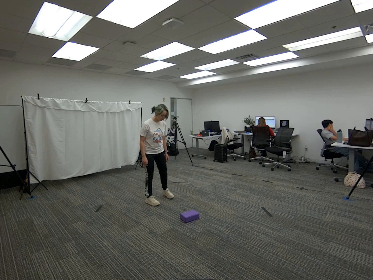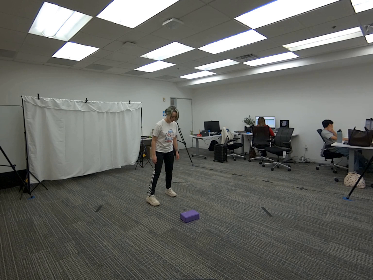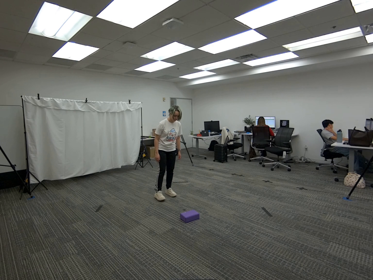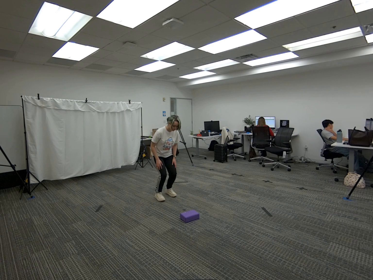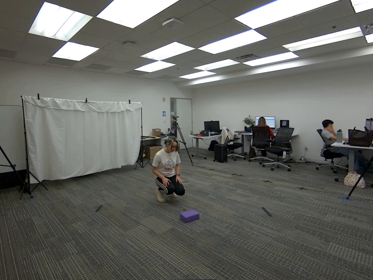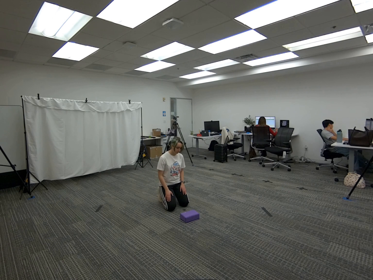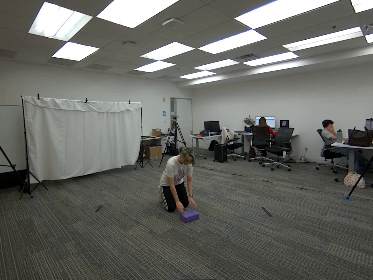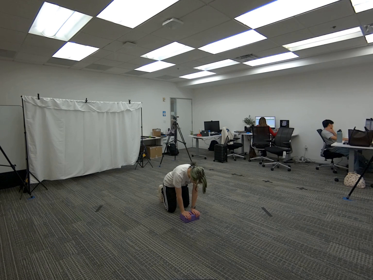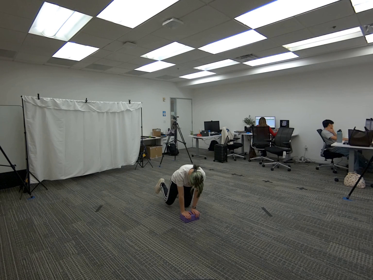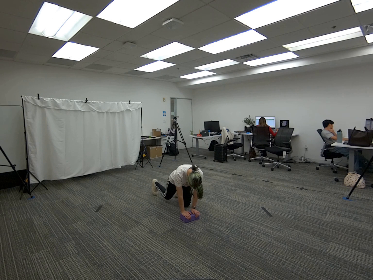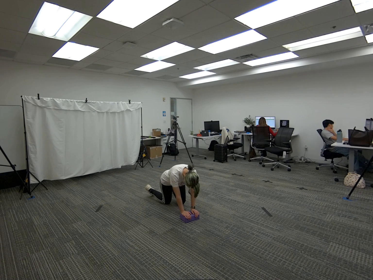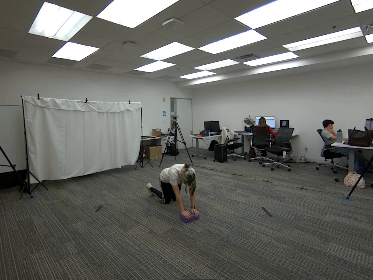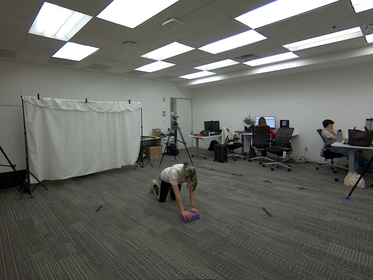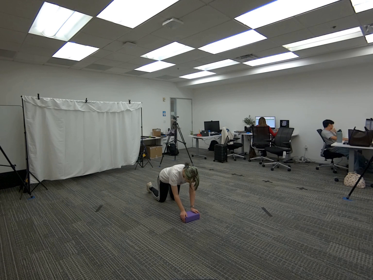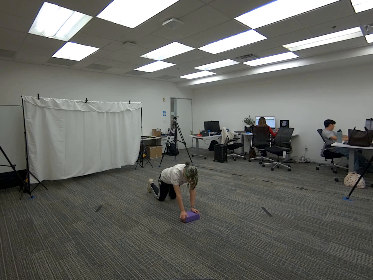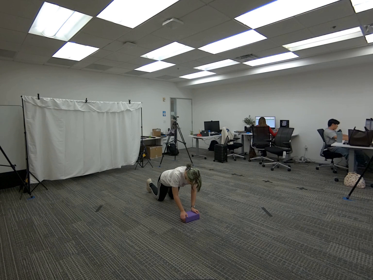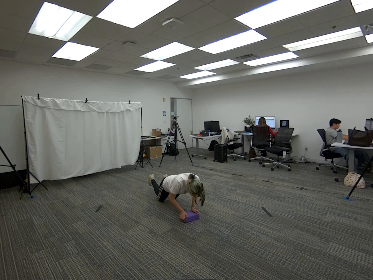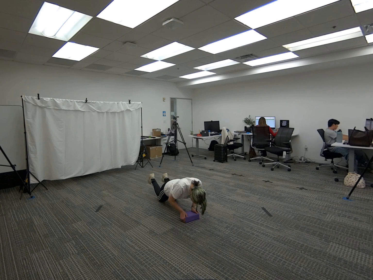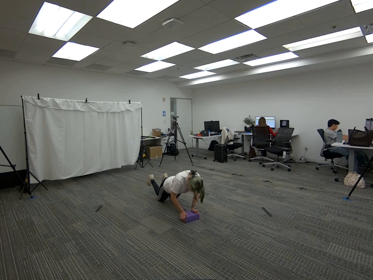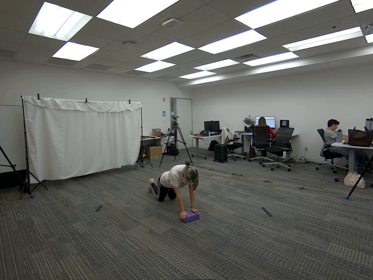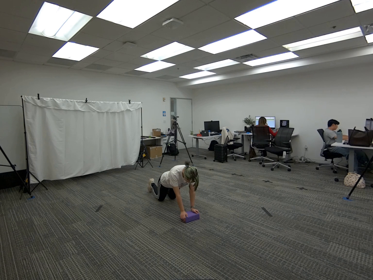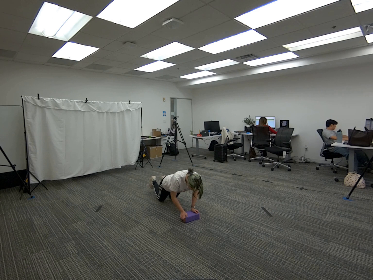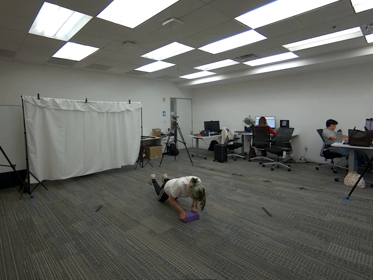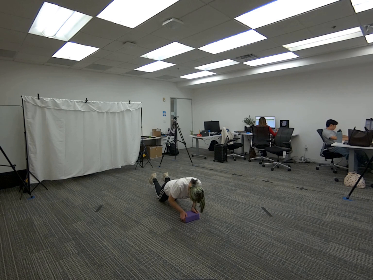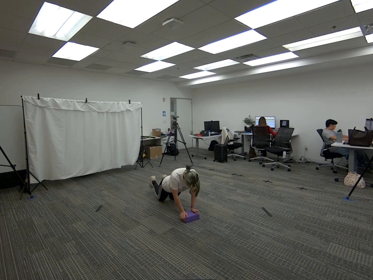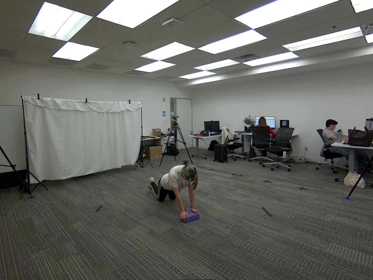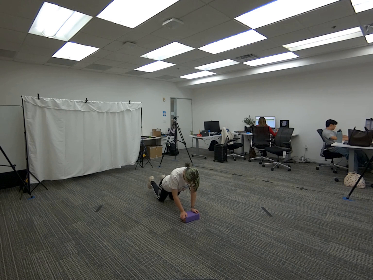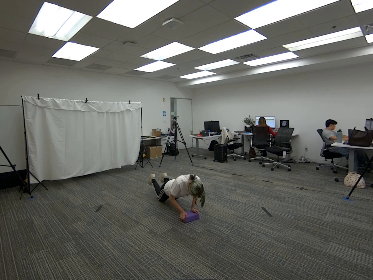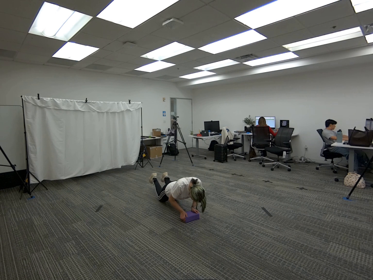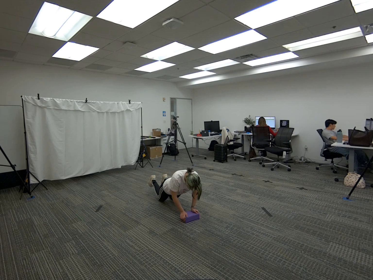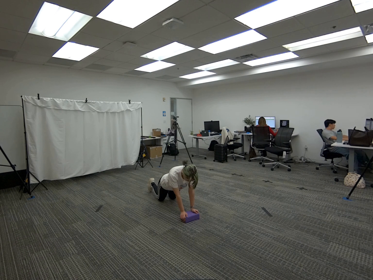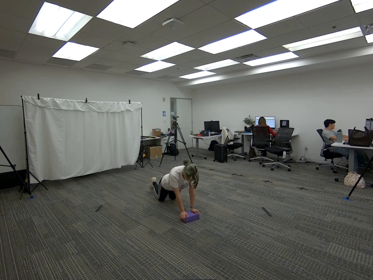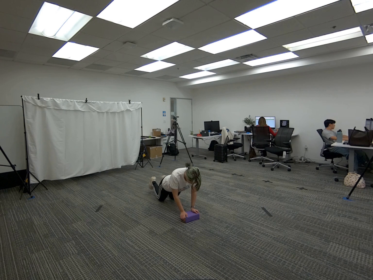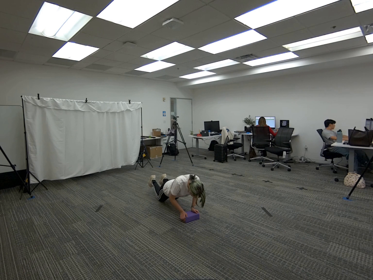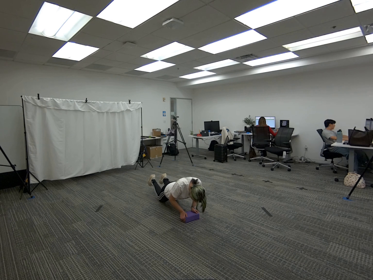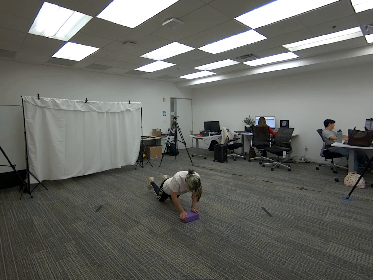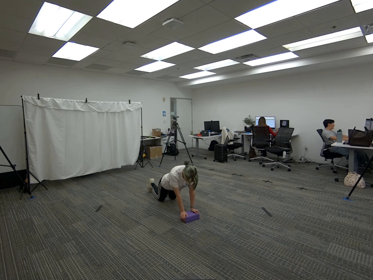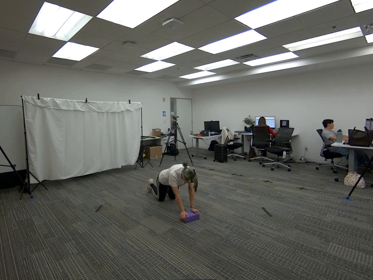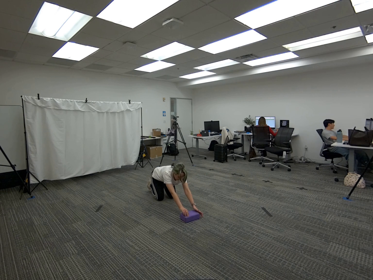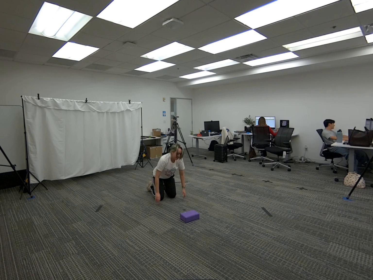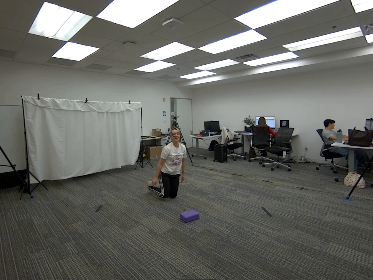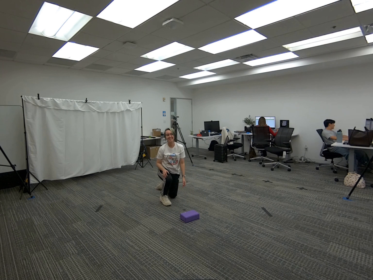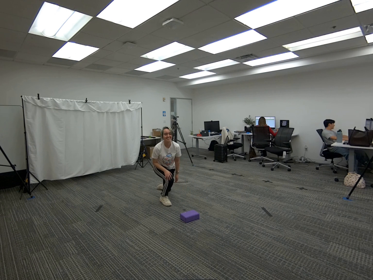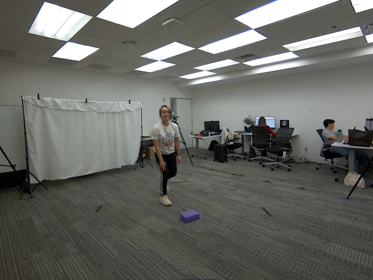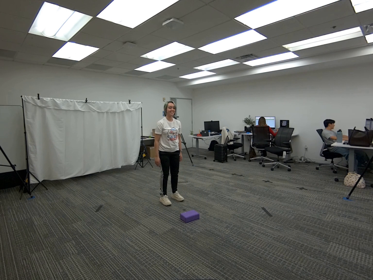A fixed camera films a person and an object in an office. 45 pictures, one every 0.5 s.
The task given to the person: Walk over to the yoga block and use the yoga block as support as you perform a few push ups. Stand up when complete.
